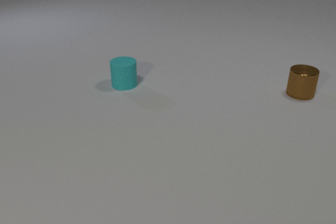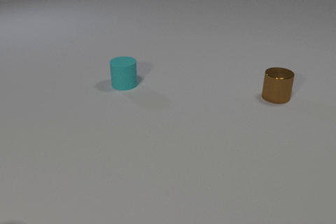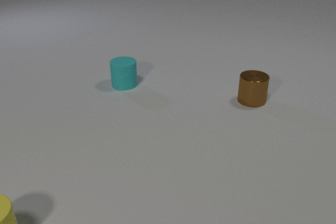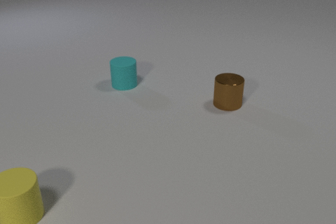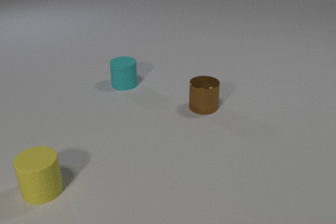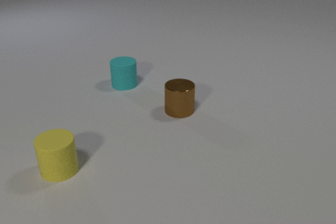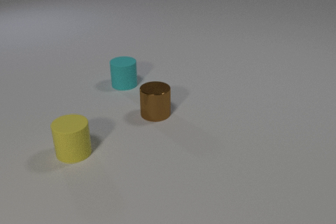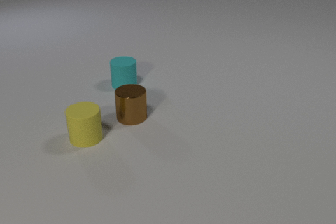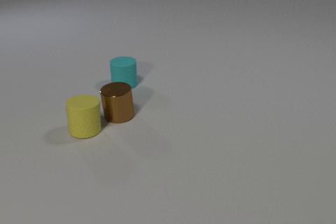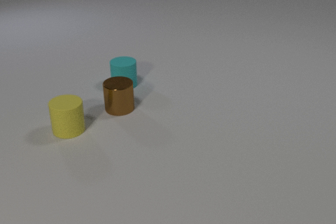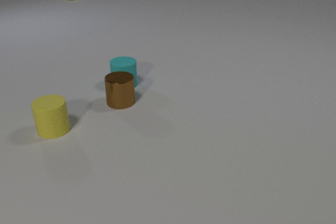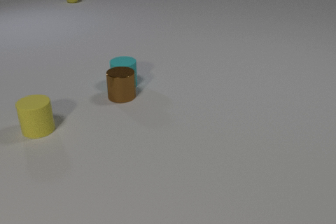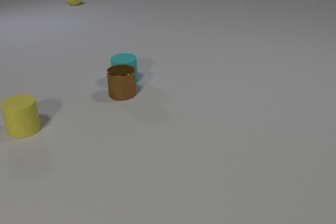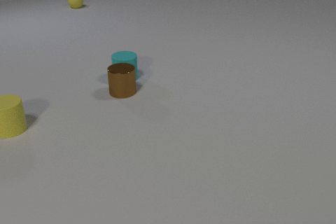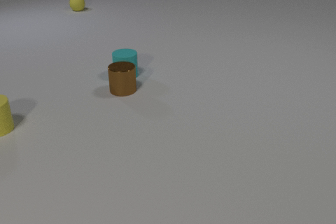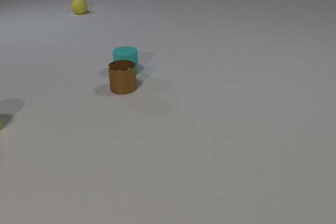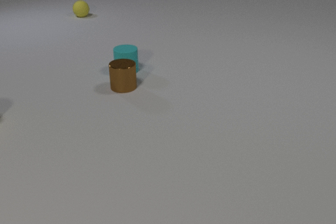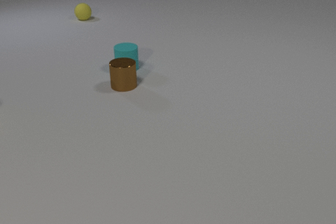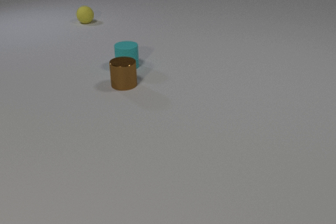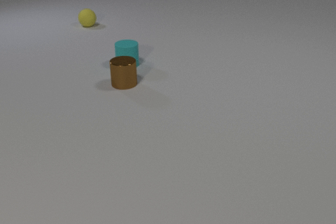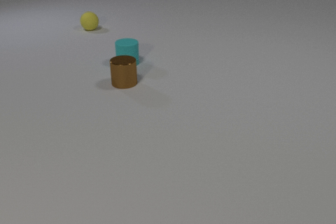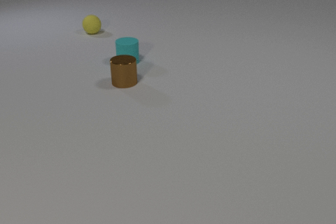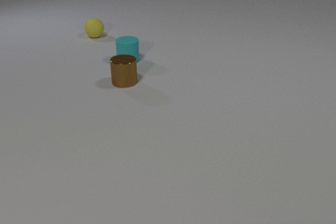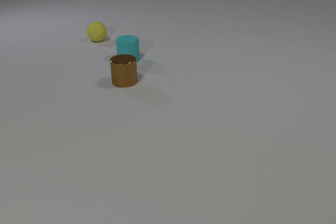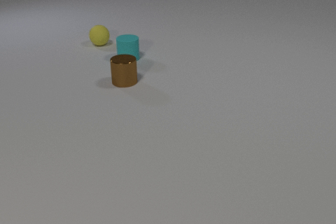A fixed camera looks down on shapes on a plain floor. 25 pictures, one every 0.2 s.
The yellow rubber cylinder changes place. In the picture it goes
away from the camera.
The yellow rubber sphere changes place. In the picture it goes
toward the camera.
0.0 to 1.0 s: The yellow rubber cylinder comes in at the bottom edge, slides away from the camera and to the right. The brown metal cylinder slides to the left and toward the camera.
1.0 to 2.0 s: The yellow rubber cylinder slides away from the camera. The brown metal cylinder slides to the left. The yellow rubber sphere comes in at the top edge. The yellow rubber cylinder and the brown metal cylinder collide.
2.0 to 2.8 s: The yellow rubber cylinder slides to the left. The brown metal cylinder slides away from the camera. The cyan rubber cylinder slides away from the camera. The yellow rubber sphere rolls toward the camera. The brown metal cylinder and the cyan rubber cylinder collide.
2.8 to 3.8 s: The yellow rubber cylinder slides to the left, leaves at the left edge. The brown metal cylinder slides away from the camera. The cyan rubber cylinder slides away from the camera. The yellow rubber sphere rolls toward the camera.
3.8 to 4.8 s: The cyan rubber cylinder slides away from the camera. The yellow rubber sphere rolls toward the camera.
Are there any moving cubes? no.
How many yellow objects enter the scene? 2.
What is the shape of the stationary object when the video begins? cylinder.
